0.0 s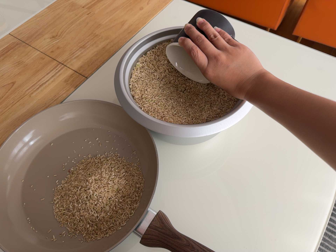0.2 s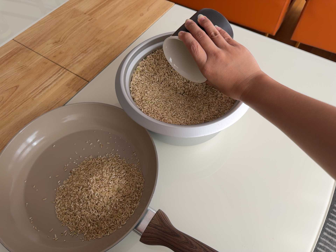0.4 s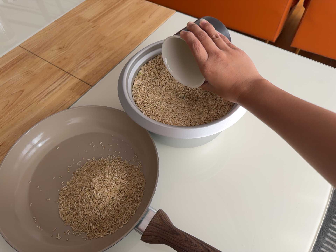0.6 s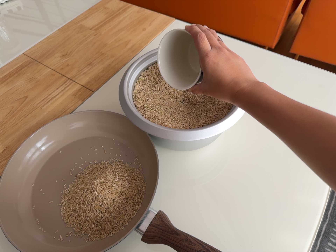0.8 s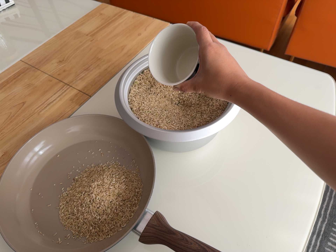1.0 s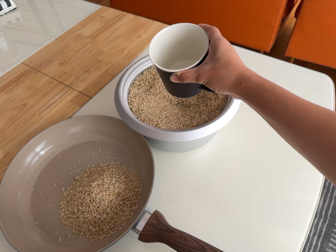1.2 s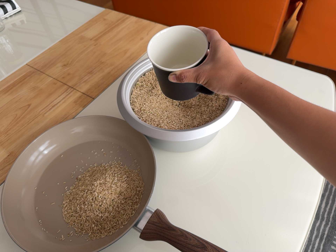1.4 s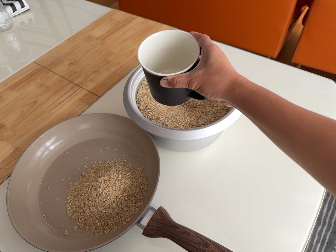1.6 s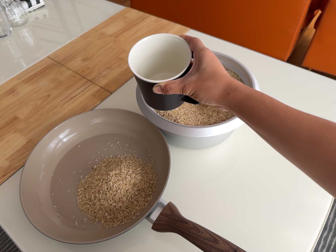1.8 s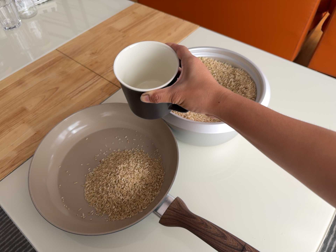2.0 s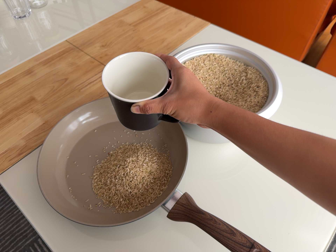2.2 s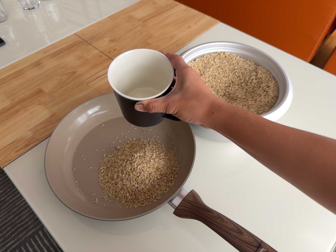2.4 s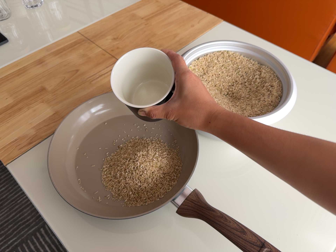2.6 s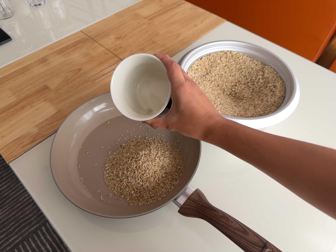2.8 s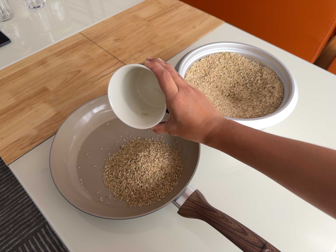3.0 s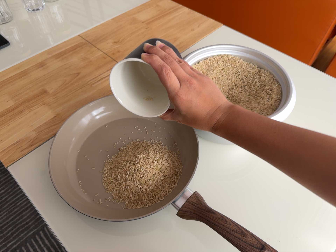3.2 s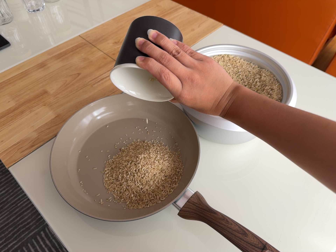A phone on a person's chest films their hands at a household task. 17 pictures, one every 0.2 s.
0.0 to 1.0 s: The camera travels backward, about 6 cm, so what stands in front gets smaller.
1.0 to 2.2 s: The camera travels to its left, about 7 cm, so close, fixed things drift to the right. It rolls about its line of sight by about 10 degrees, and the scene rotates clockwise.
2.2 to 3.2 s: The camera keeps its place and its aim.
The film runs backward here.
